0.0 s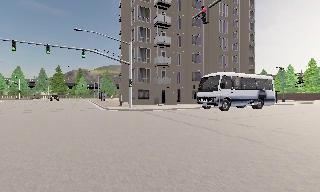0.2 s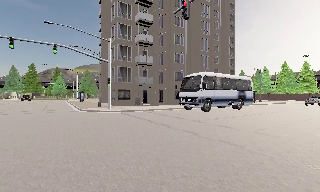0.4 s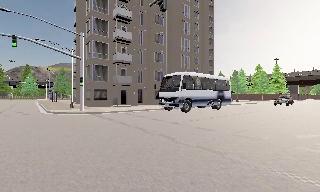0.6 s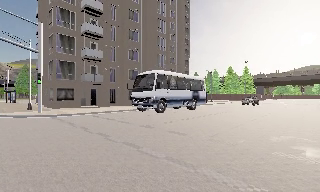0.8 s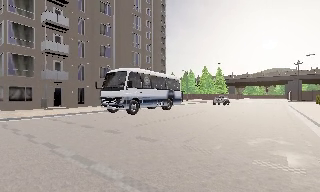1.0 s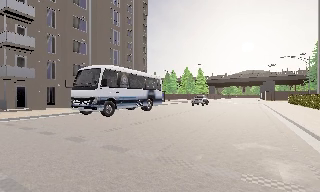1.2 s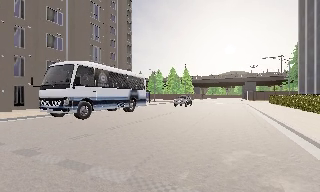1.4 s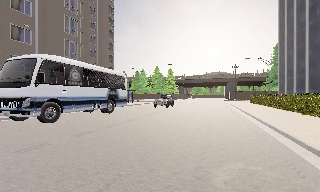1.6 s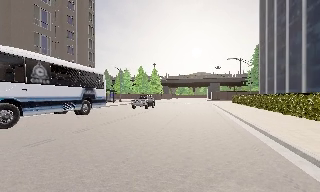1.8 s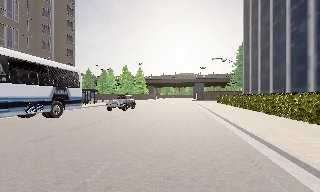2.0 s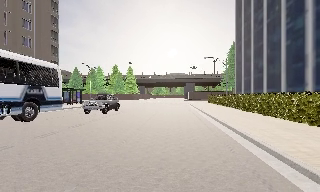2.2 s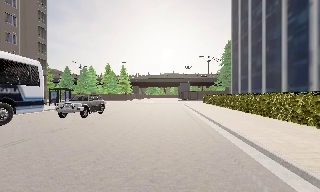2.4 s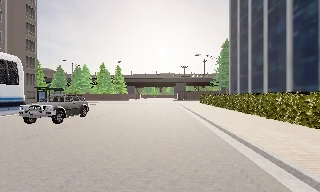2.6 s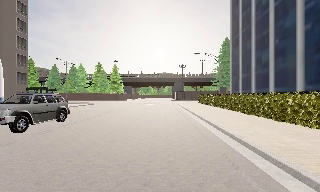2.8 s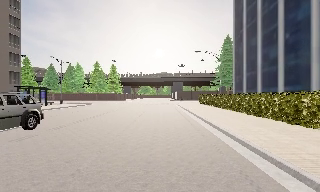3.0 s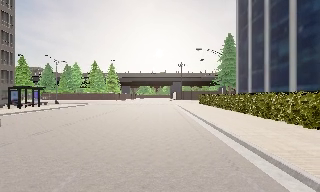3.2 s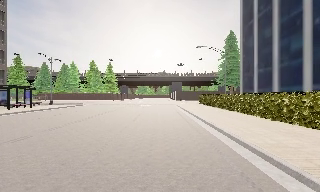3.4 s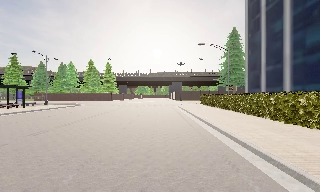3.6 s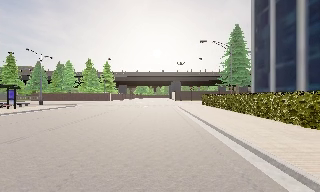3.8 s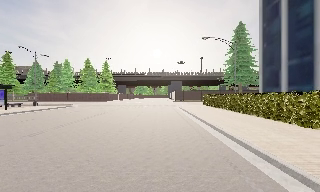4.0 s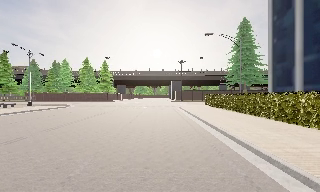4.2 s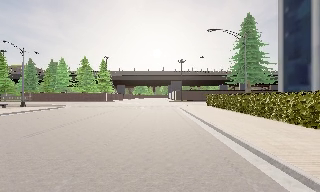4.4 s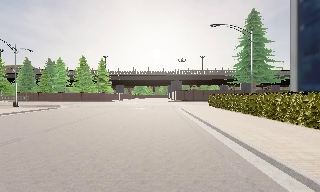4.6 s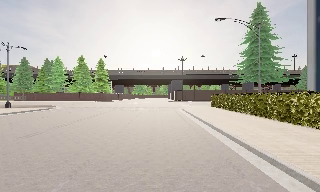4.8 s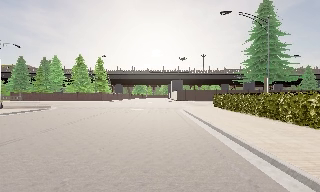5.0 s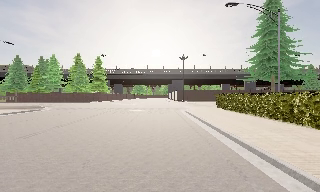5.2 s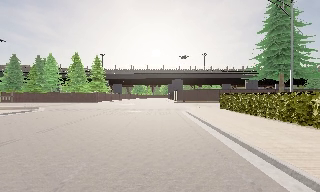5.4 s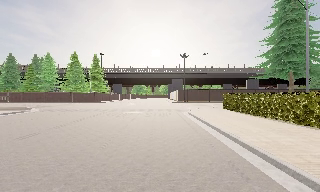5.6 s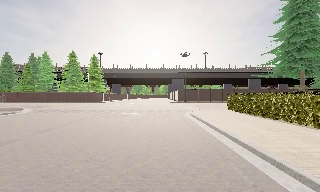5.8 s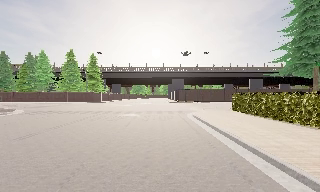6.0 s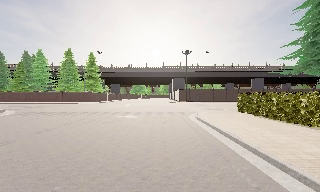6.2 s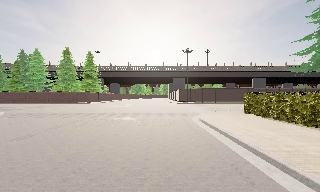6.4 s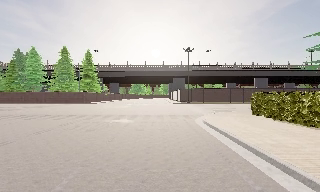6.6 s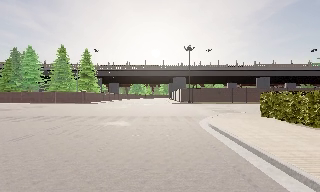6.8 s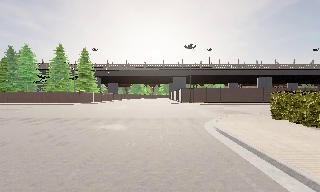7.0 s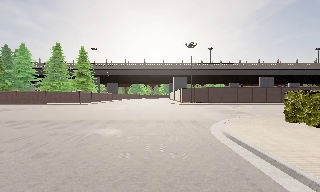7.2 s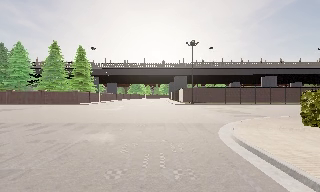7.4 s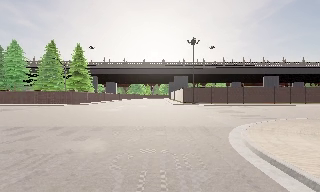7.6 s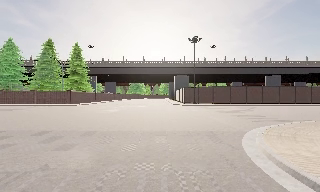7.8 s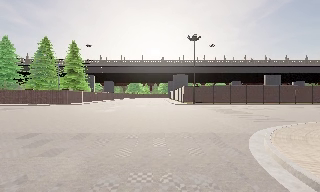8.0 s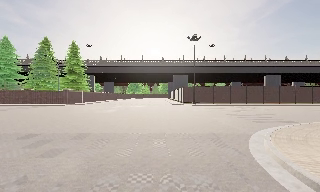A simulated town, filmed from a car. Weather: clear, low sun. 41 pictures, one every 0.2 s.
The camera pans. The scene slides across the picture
to the left.
The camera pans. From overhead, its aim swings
clockwise.
0.0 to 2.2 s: The camera pans to its right, which is clockwise from overhead, by about 60 degrees. It travels forward, about 11 m.
2.2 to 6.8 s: The camera travels forward, about 25 m, so what stands in front looms larger.
6.8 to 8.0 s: The camera travels forward, about 4.5 m, so what stands in front looms larger. It loses speed.
The film runs forward here.
